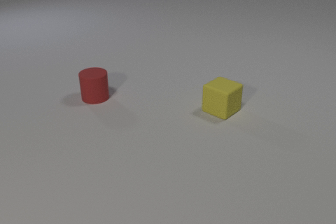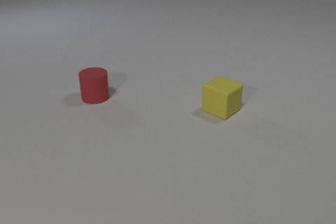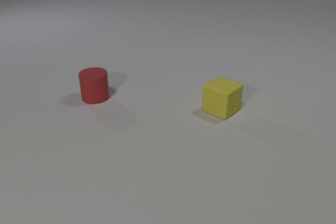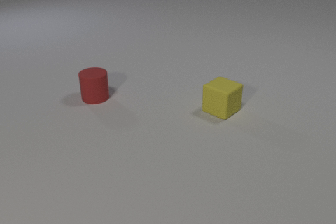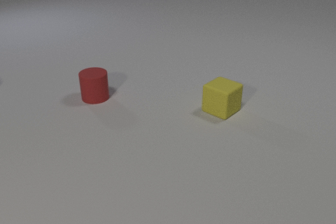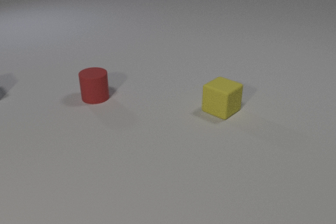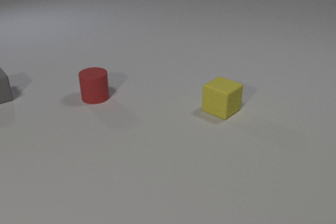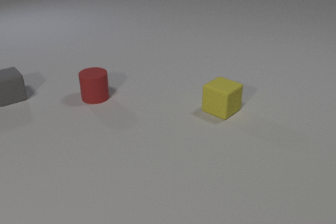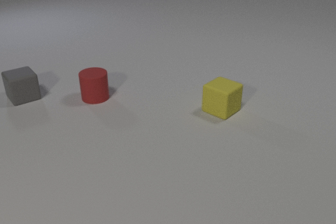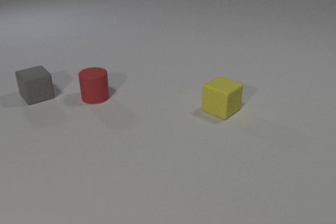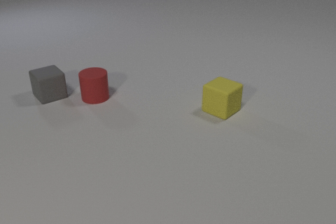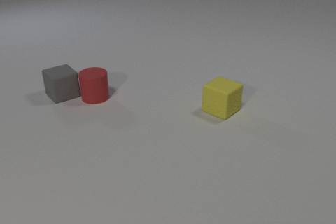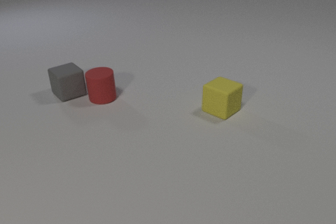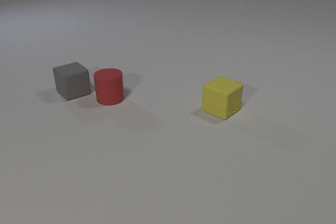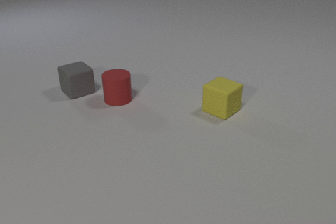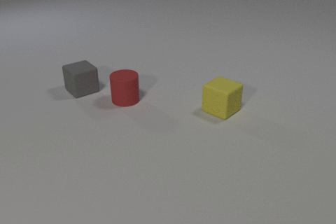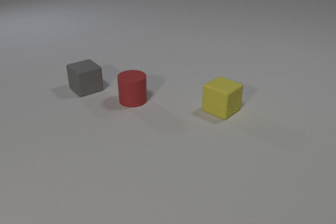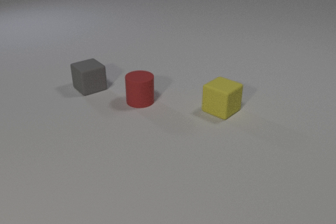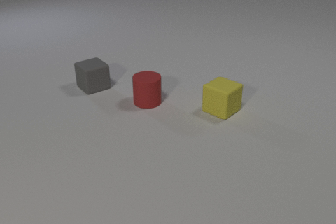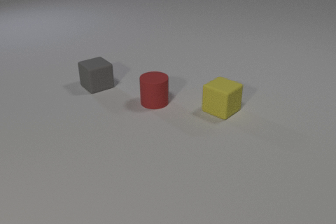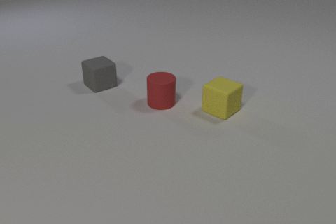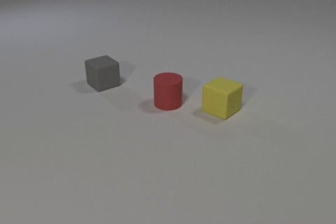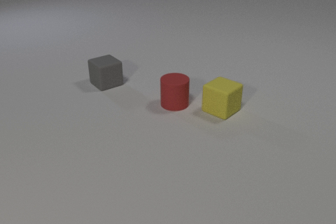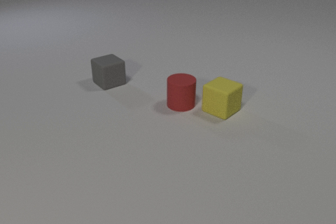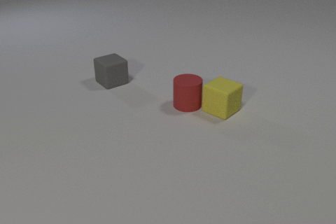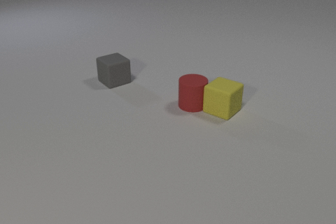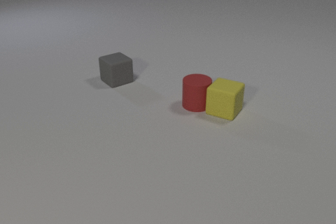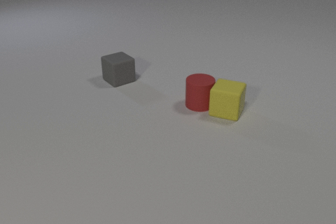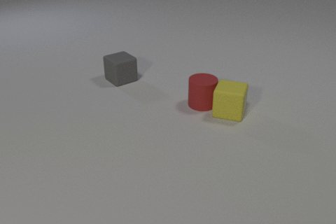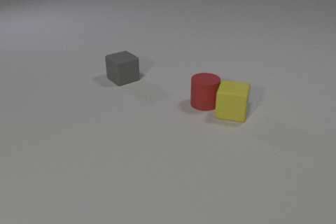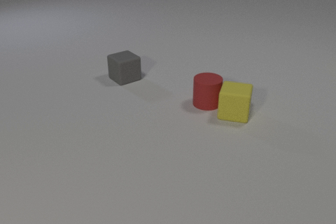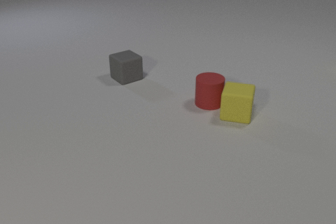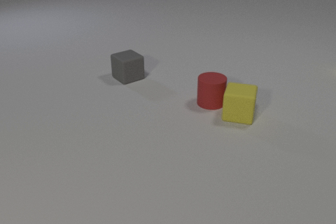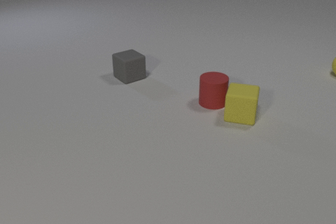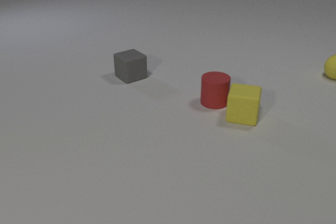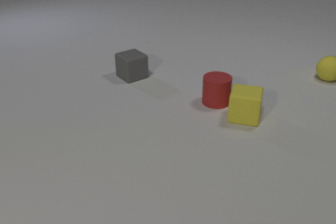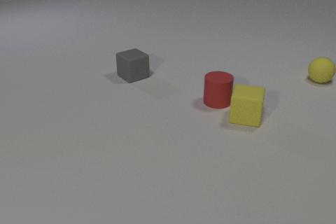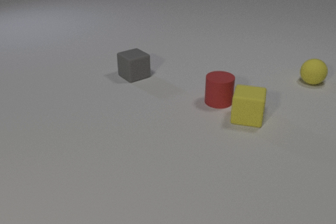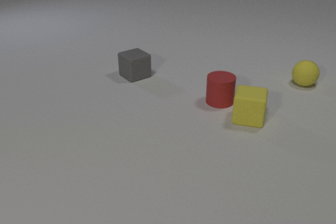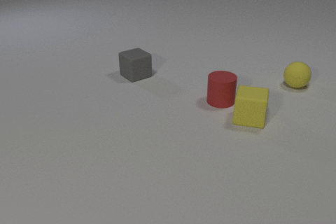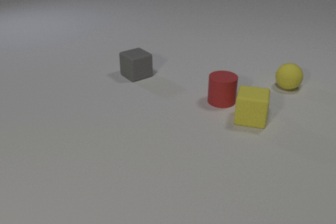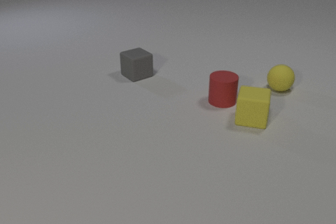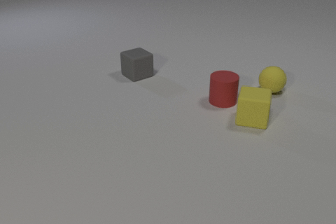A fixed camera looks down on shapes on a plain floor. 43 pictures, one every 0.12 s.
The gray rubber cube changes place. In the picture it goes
to the right.
The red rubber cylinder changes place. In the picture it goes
to the right.
0.00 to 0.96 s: The gray rubber cube comes in at the left edge, slides to the right.
0.96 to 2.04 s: The gray rubber cube slides to the right. The red rubber cylinder slides to the right. The gray rubber cube and the red rubber cylinder collide.
2.04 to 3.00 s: The gray rubber cube slides to the right and away from the camera. The red rubber cylinder slides to the right. The red rubber cylinder and the yellow rubber cube collide.
3.00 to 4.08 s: The gray rubber cube slides to the right and away from the camera. The red rubber cylinder slides to the right. The yellow rubber cube slides to the right and toward the camera, spins counterclockwise seen from above by about 15 degrees, its near face sliding to the right. The yellow rubber sphere comes in at the right edge, rolls toward the camera and to the left.
4.08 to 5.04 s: The gray rubber cube slides to the right. The red rubber cylinder slides to the right. The yellow rubber cube slides to the right. The yellow rubber sphere rolls to the left and toward the camera.
What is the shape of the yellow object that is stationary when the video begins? cube.
How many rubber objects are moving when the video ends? 4.
Are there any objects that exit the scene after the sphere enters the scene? no.
